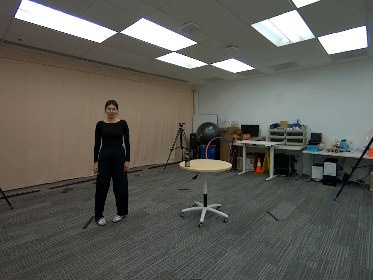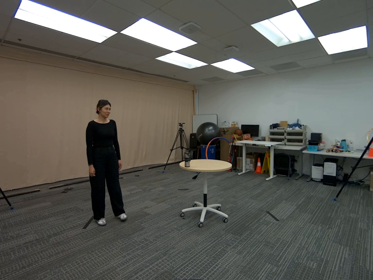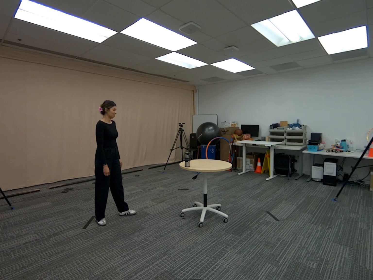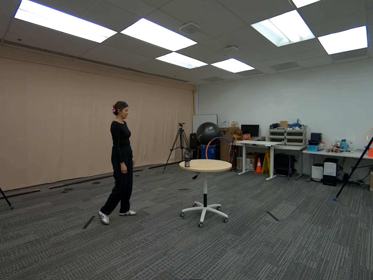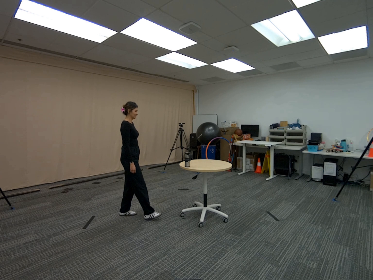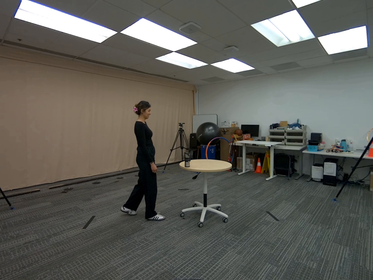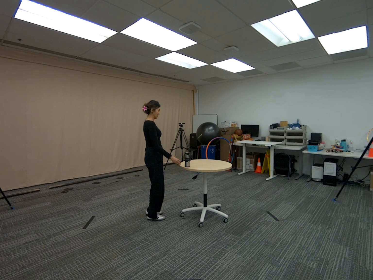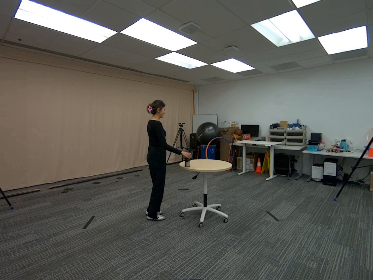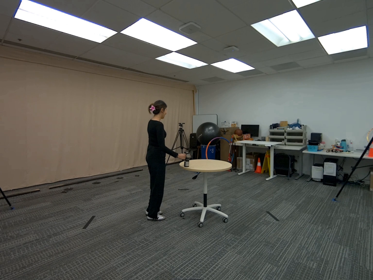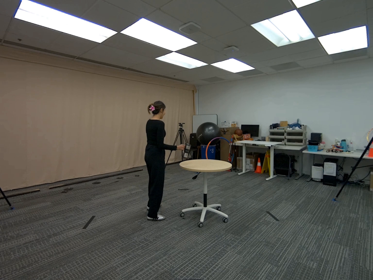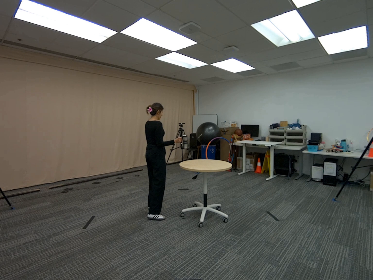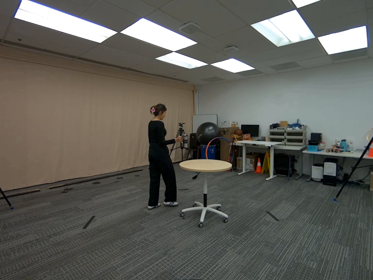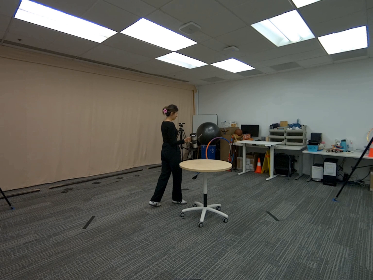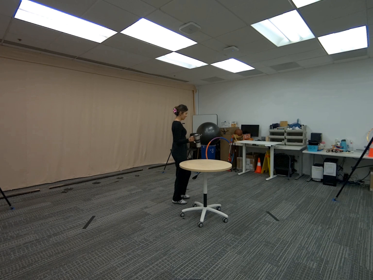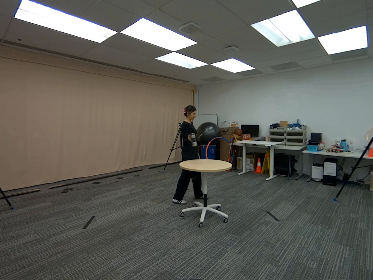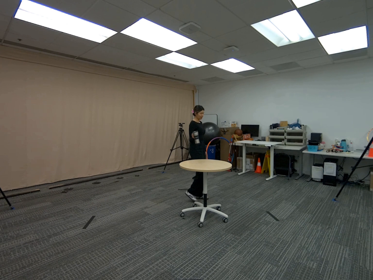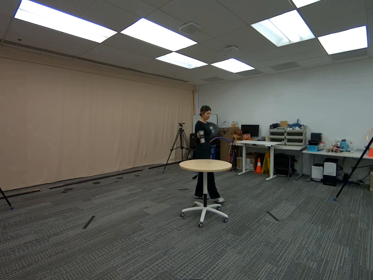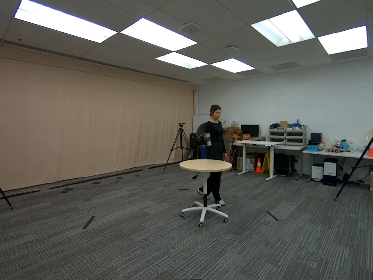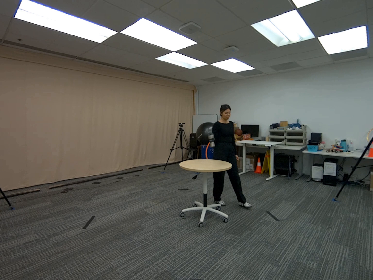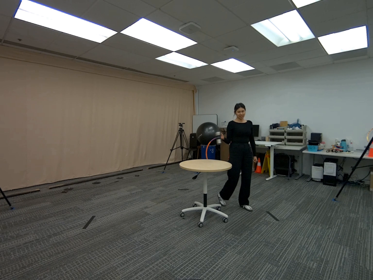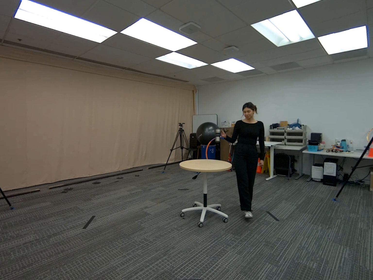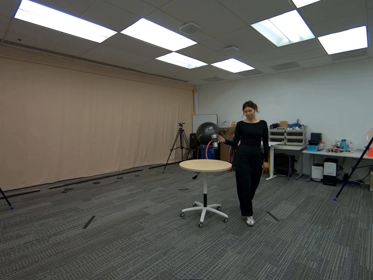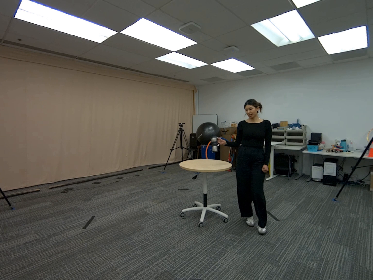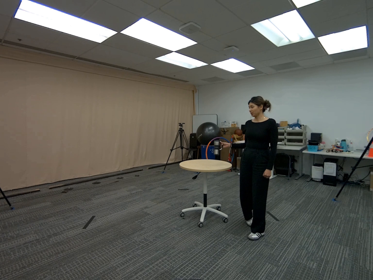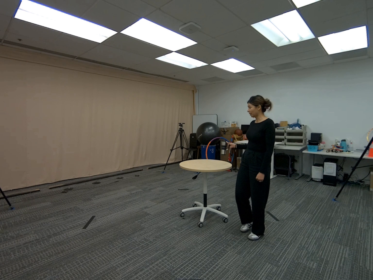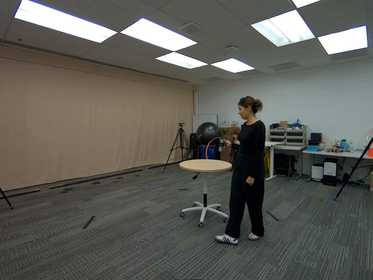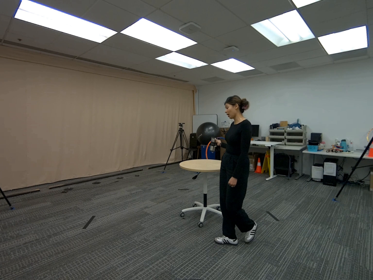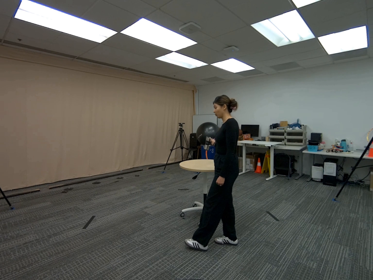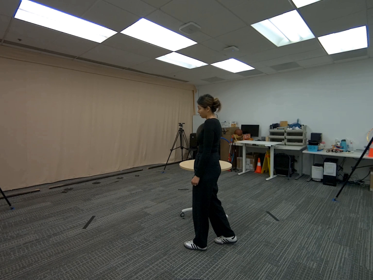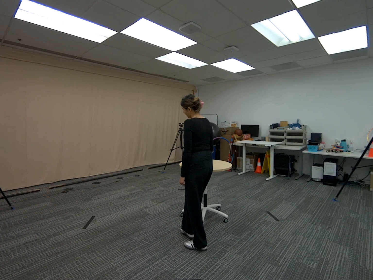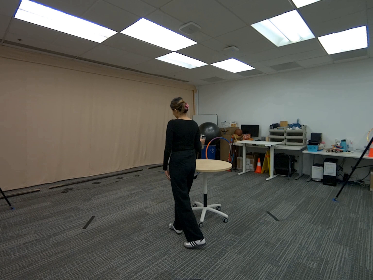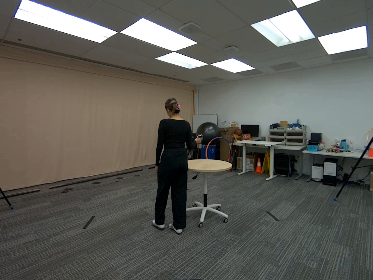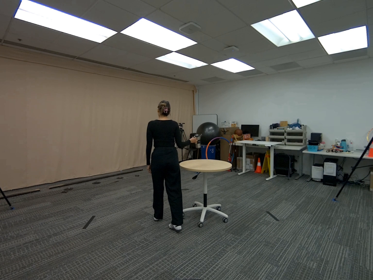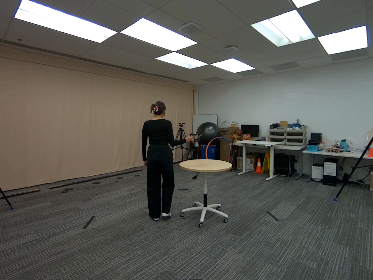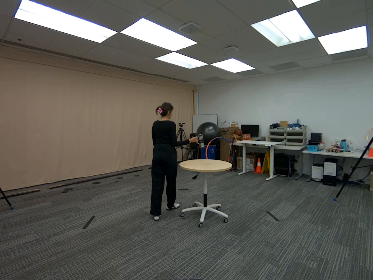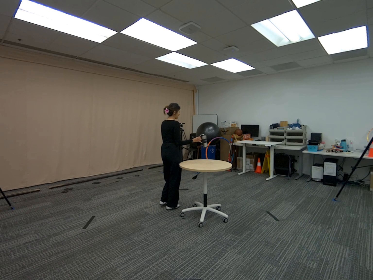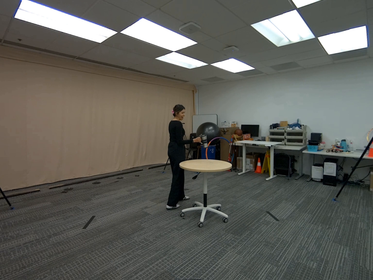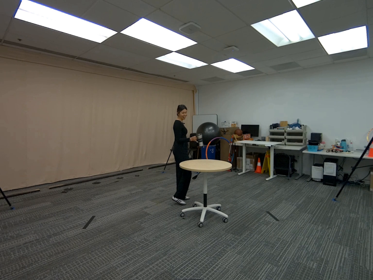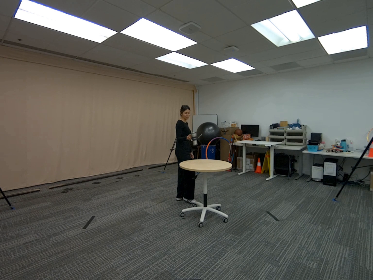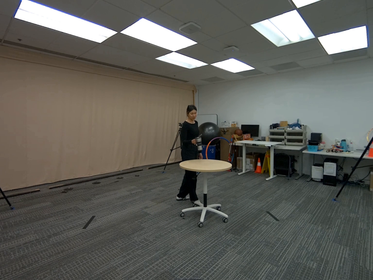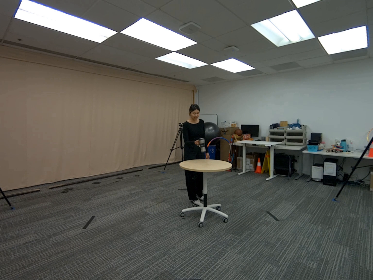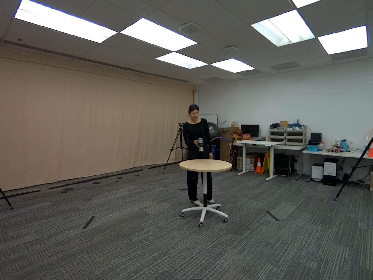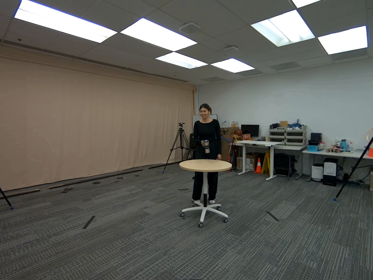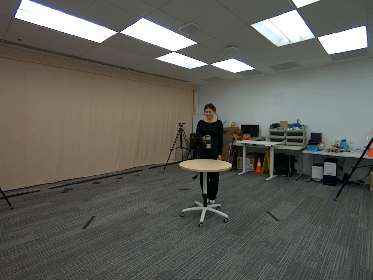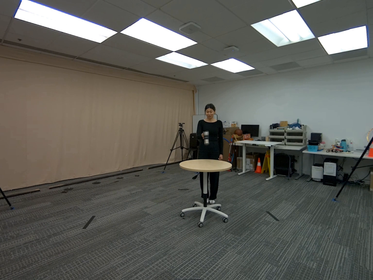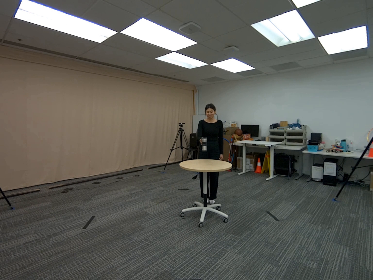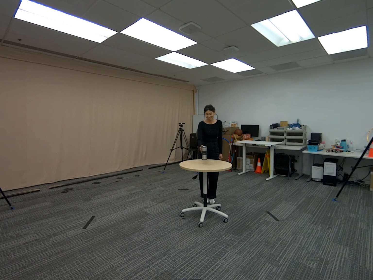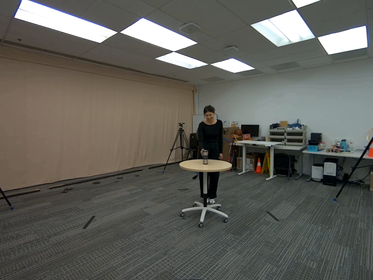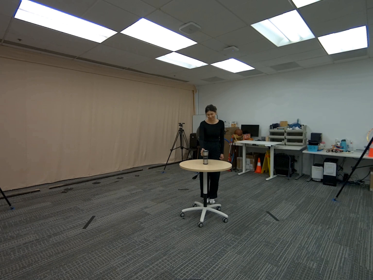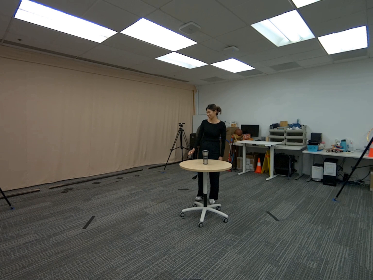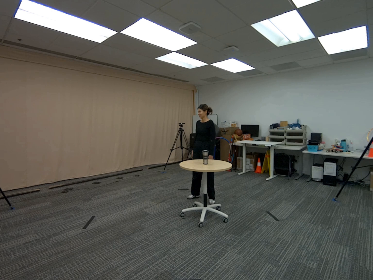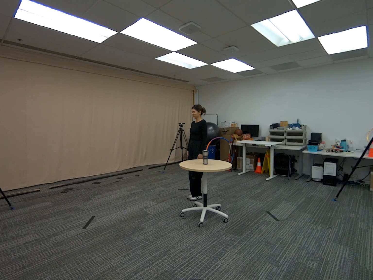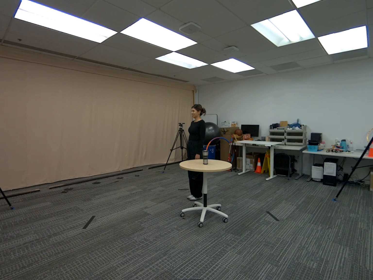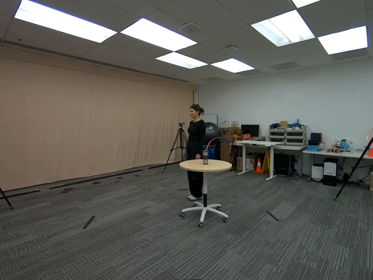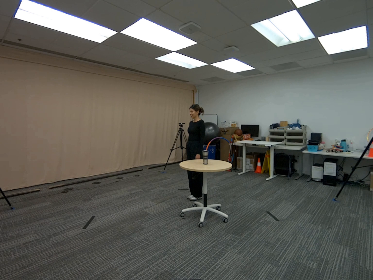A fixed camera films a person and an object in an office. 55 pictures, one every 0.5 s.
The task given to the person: Walk to the coffee mug on the side of the round table, pick up the mug with your right hand and place the mug to the middle of the table.
